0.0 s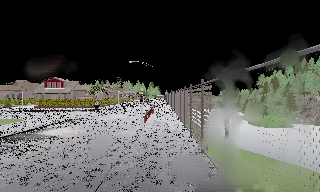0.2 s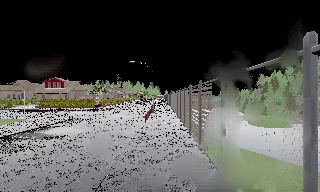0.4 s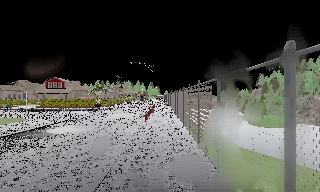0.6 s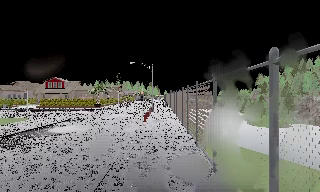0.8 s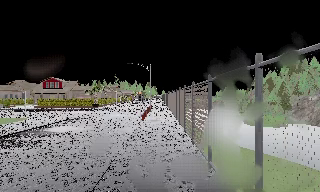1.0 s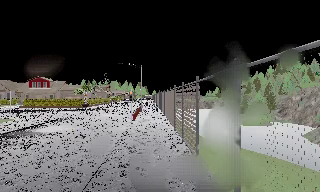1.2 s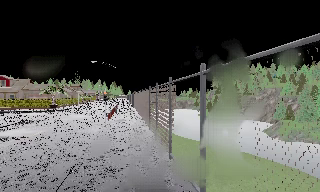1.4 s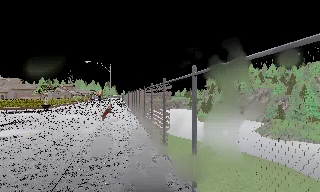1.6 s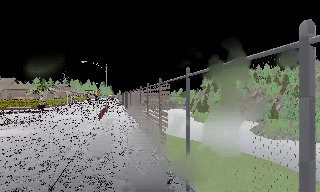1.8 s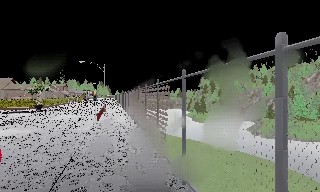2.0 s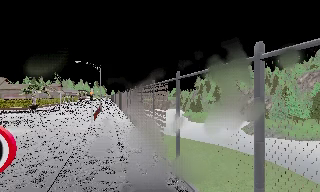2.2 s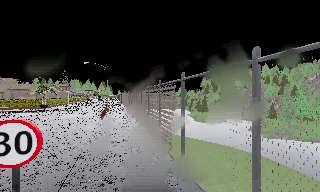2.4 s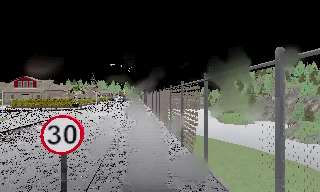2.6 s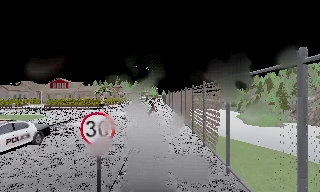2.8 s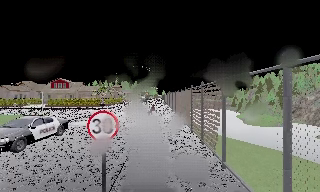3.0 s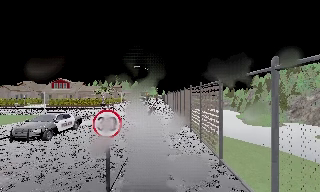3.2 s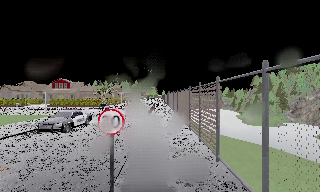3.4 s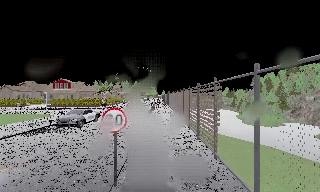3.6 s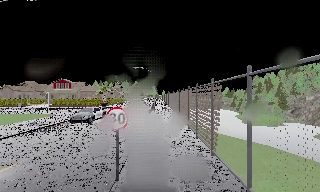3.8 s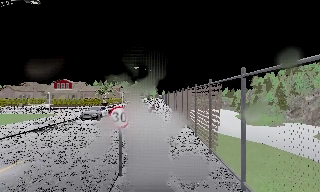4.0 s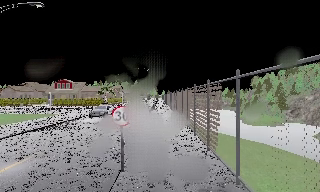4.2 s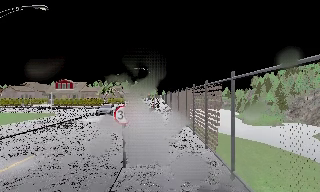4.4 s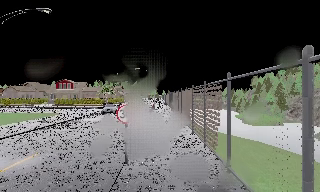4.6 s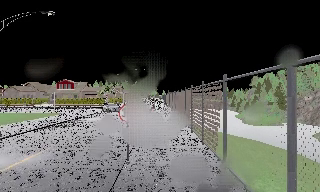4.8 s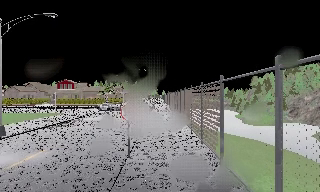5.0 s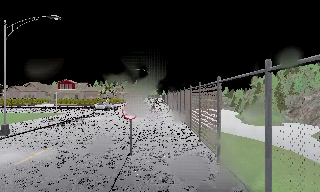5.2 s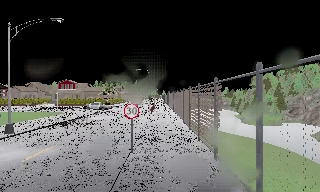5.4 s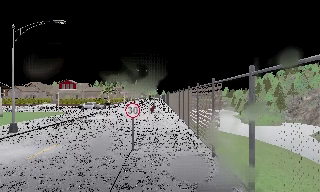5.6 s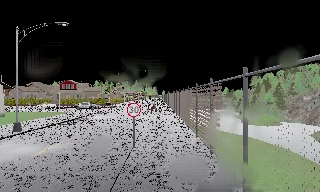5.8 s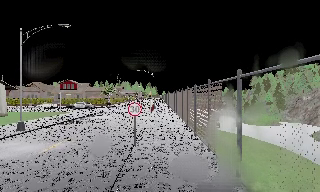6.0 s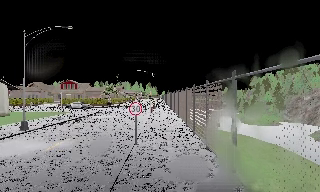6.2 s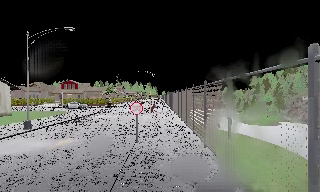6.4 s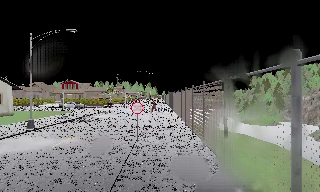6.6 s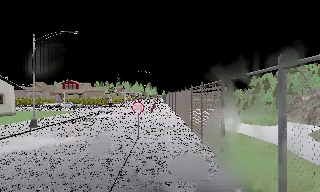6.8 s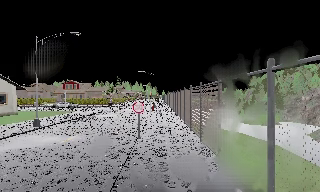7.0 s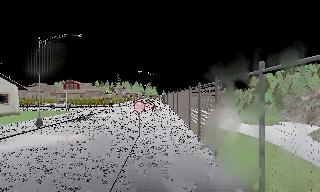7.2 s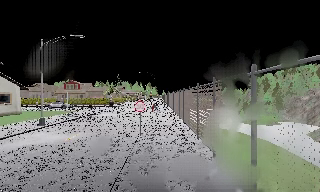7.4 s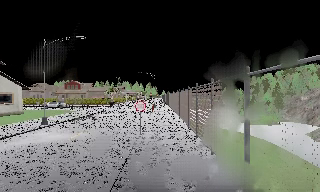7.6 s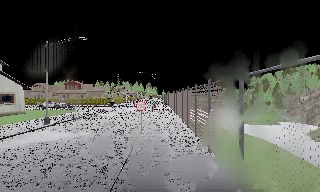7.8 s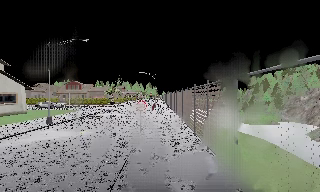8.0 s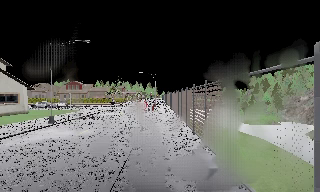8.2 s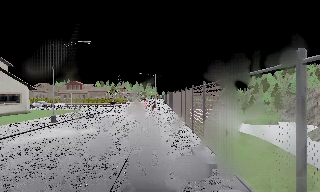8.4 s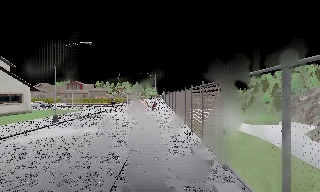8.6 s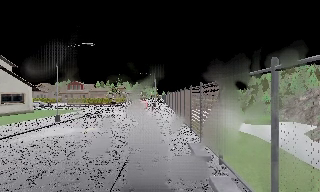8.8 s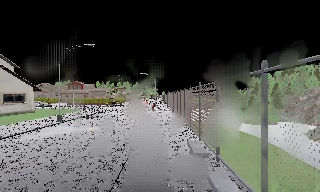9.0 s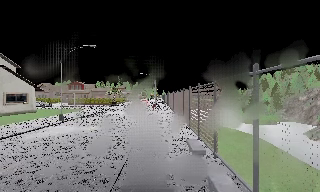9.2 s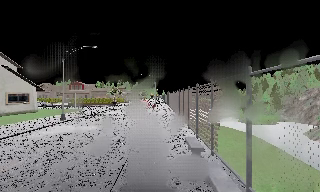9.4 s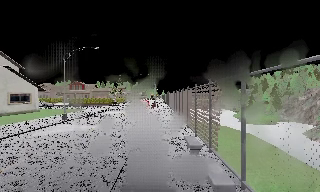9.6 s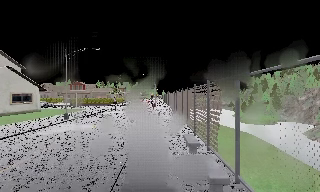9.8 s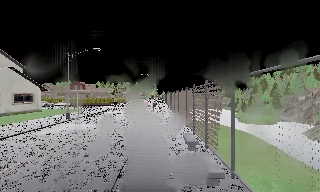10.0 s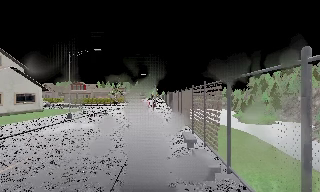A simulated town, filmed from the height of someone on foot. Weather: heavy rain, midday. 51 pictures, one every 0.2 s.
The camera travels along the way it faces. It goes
backward.
0.0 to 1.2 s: The camera pans to its right, which is clockwise from overhead, by about 15 degrees. It travels backward, about 2 m, so what stands in front gets smaller.
1.2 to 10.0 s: The camera swings to its left by about 10 degrees, and the scene slides to the right. It travels backward, about 13 m, so what stands in front gets smaller.
The film runs backward here.
